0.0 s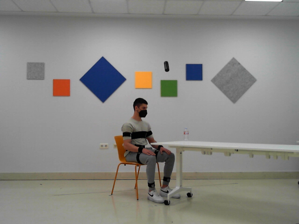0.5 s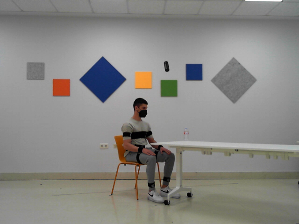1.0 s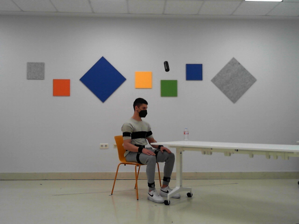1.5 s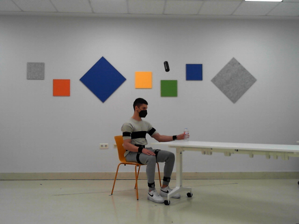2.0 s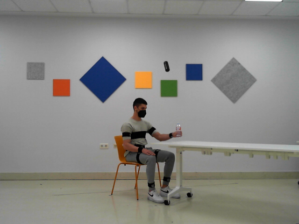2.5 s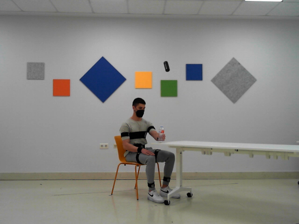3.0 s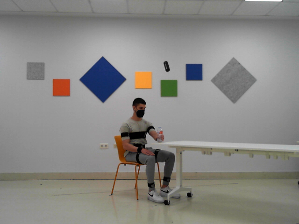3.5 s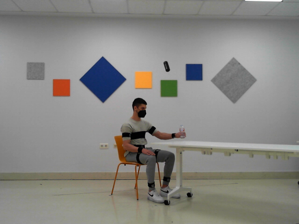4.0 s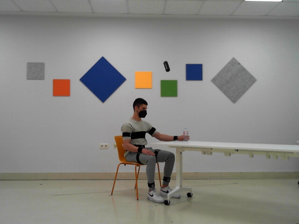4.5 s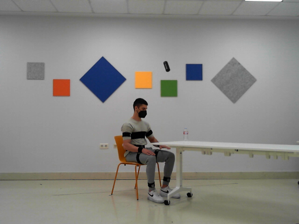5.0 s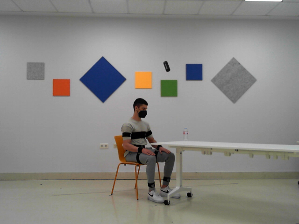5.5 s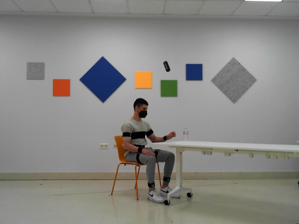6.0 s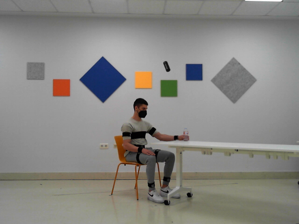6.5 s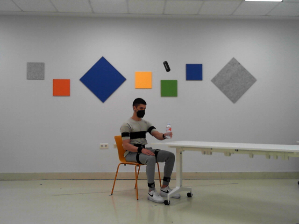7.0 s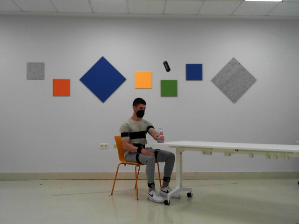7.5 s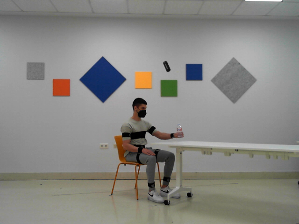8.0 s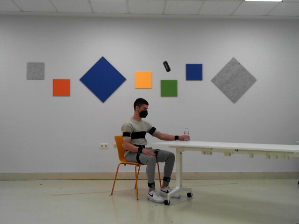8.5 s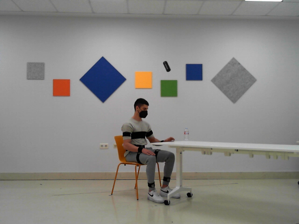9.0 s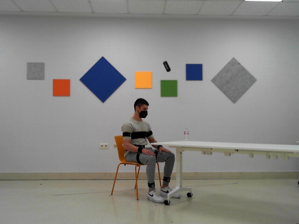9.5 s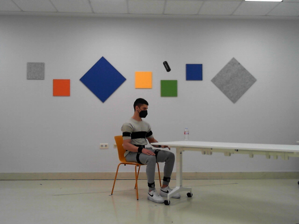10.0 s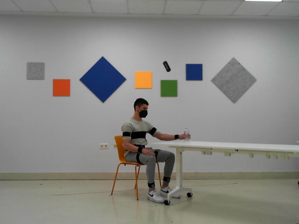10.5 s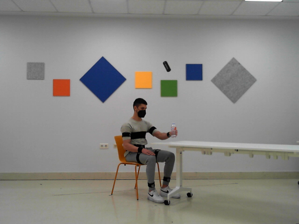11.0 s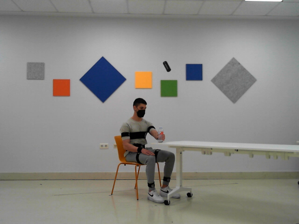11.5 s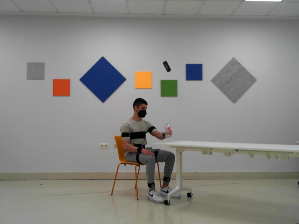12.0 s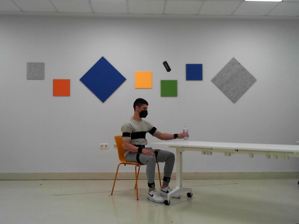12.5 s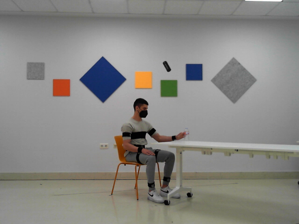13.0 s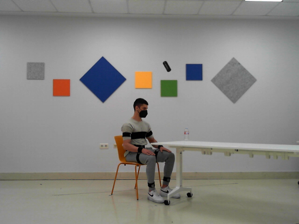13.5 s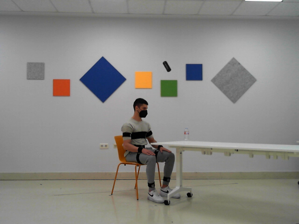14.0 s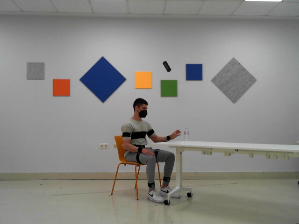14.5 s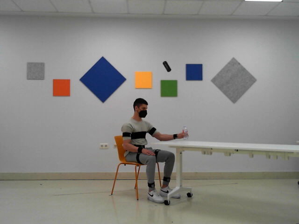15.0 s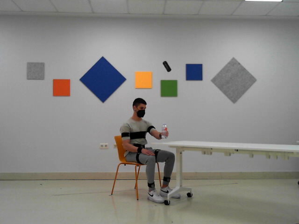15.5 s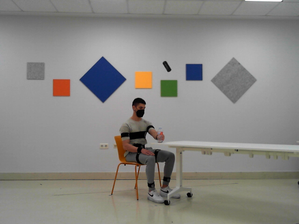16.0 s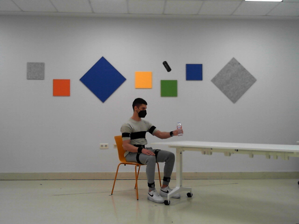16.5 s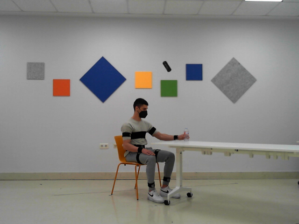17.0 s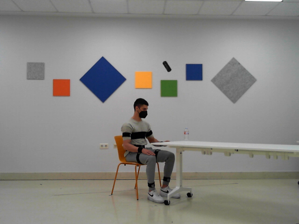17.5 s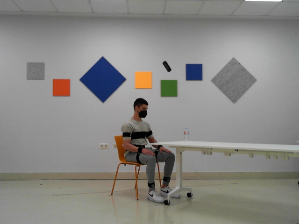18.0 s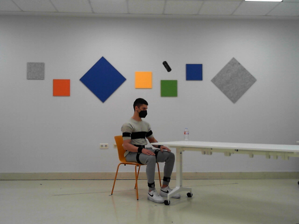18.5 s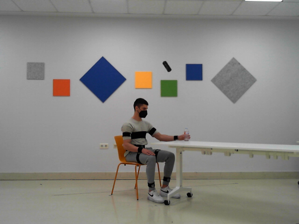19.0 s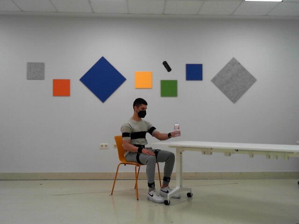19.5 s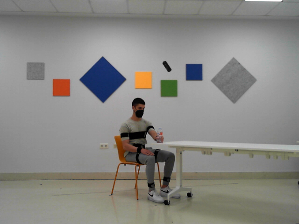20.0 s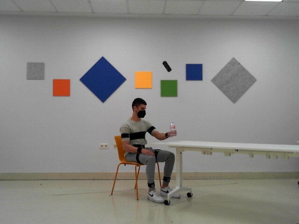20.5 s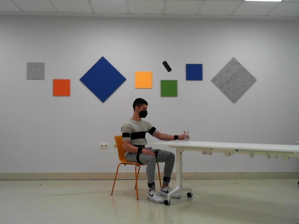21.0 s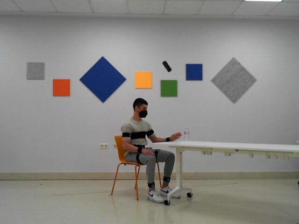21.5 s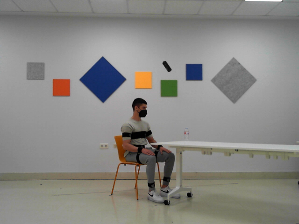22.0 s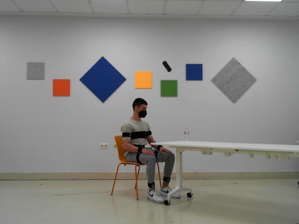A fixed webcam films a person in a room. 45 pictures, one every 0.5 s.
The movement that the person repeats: Move a bottle from side to side, left hand.
